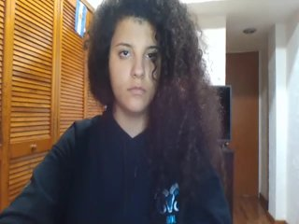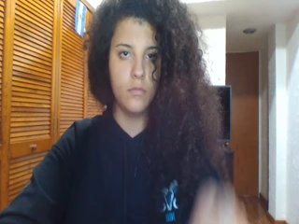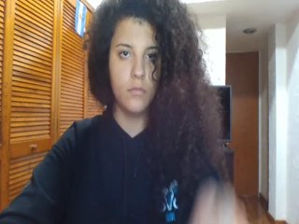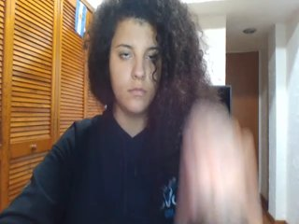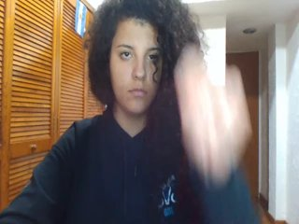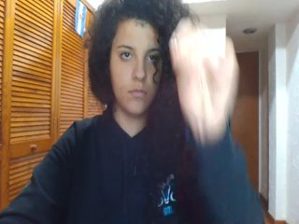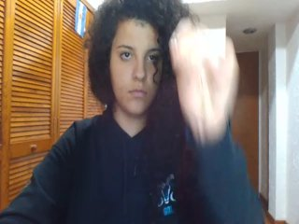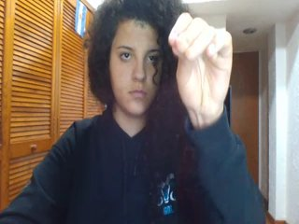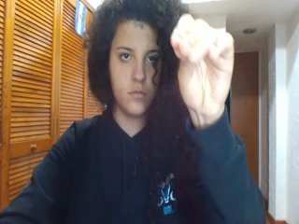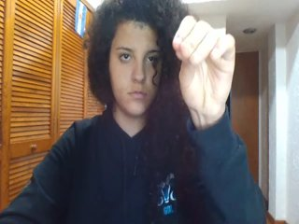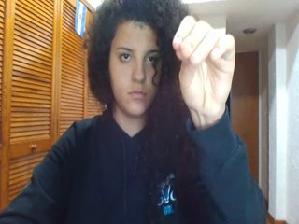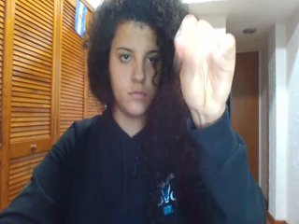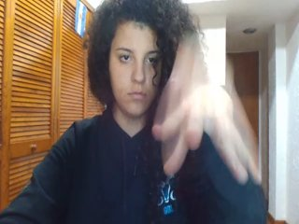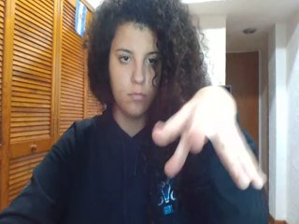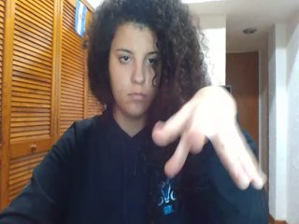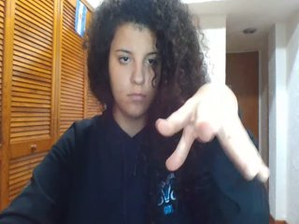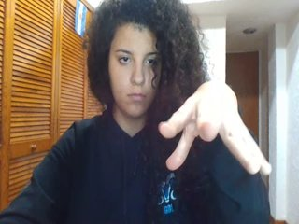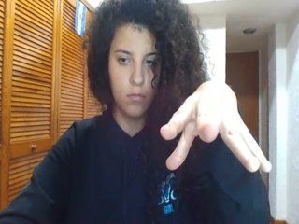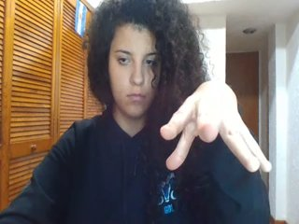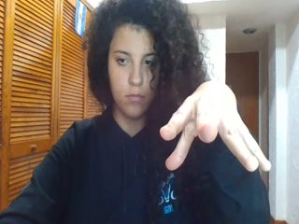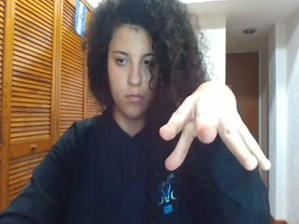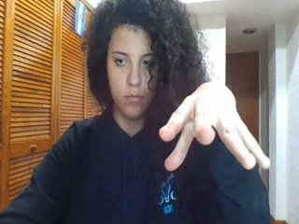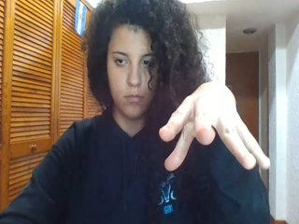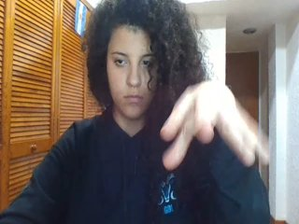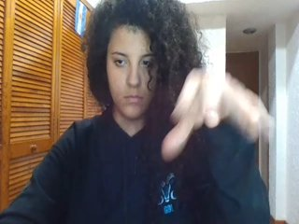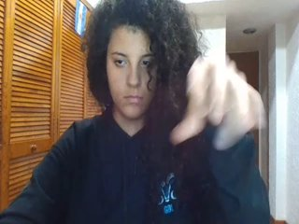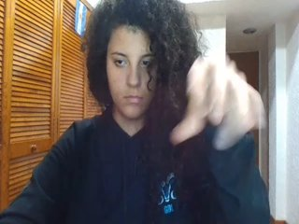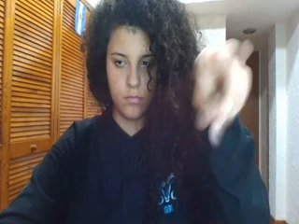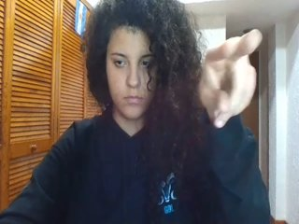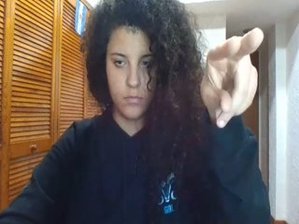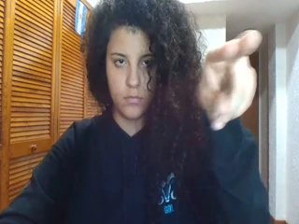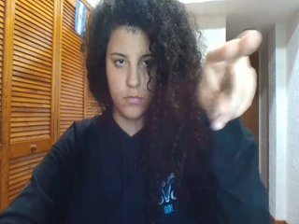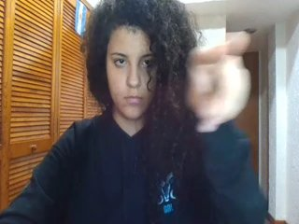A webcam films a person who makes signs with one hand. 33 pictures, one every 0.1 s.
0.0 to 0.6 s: Non-gesture.
0.7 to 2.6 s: On the screen the hand sweeps downward. The name of the sign: Throw down.
2.7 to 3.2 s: Pointing with two fingers.
